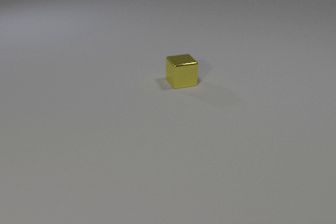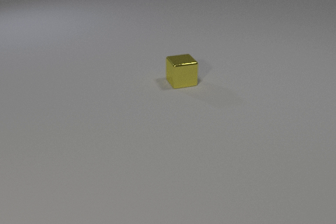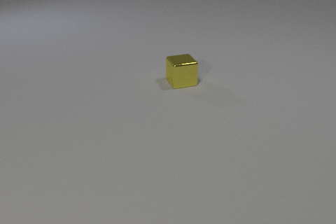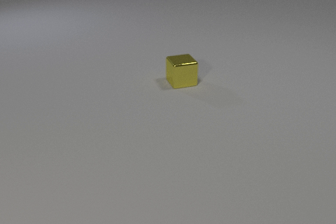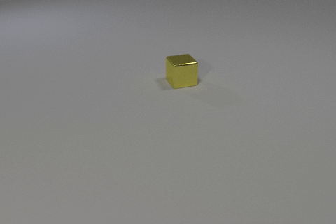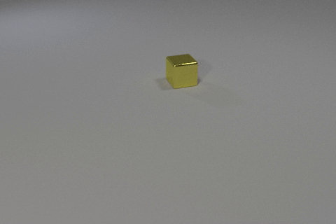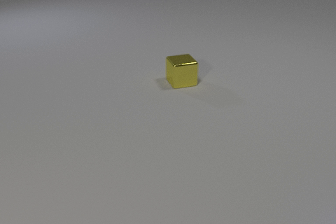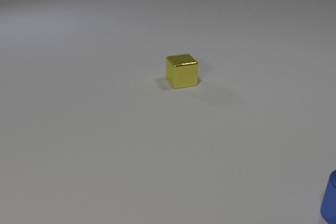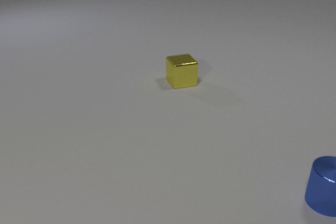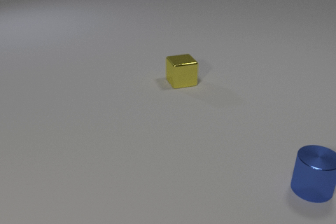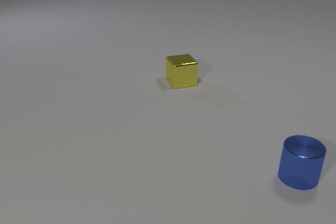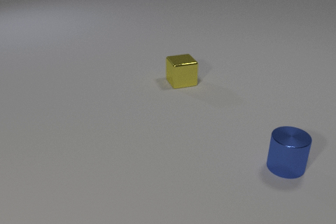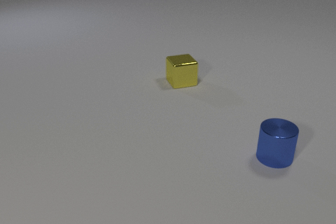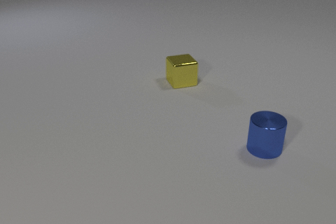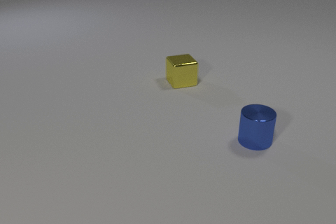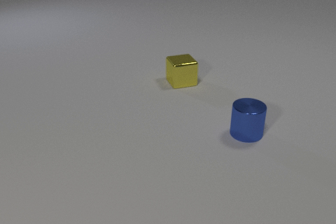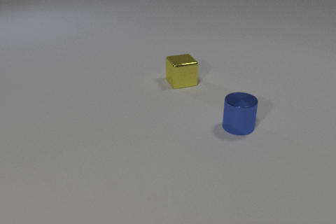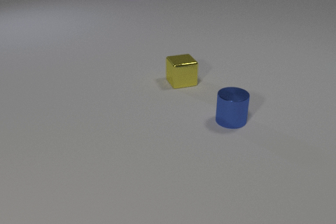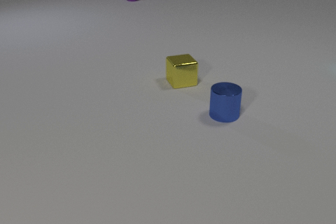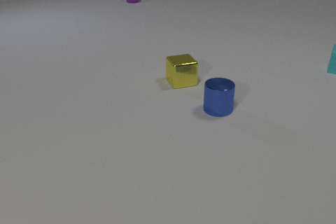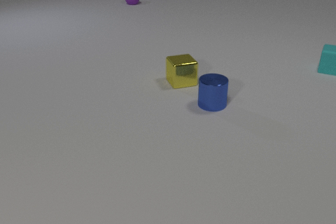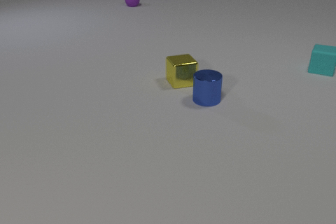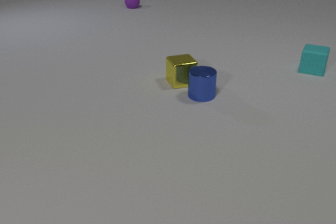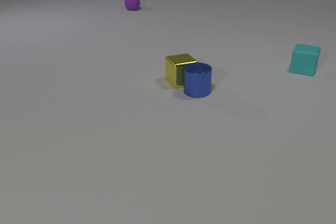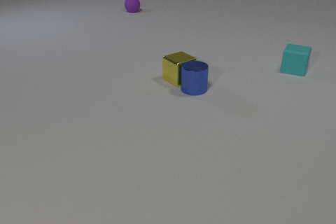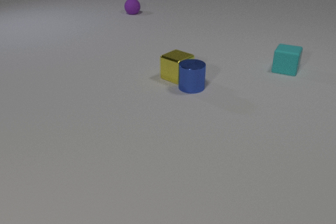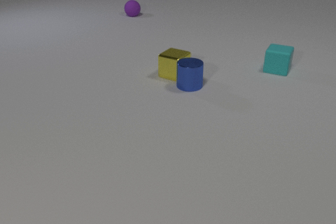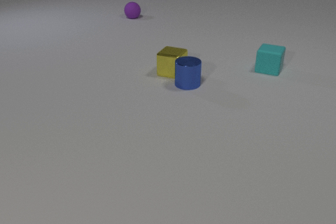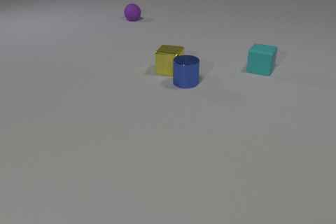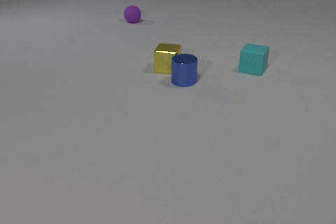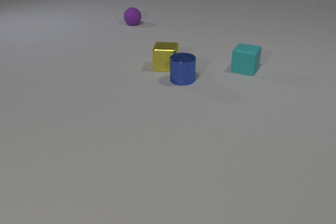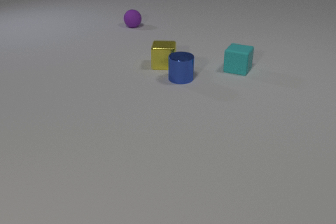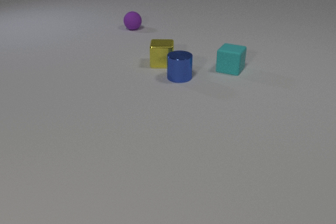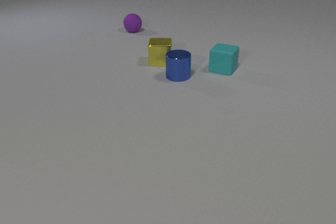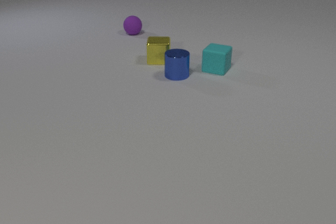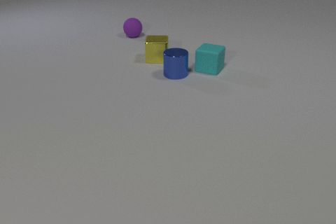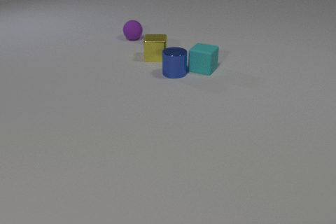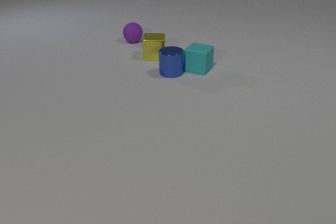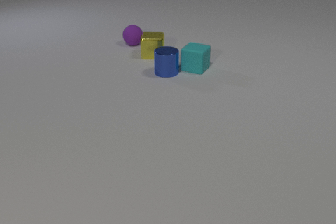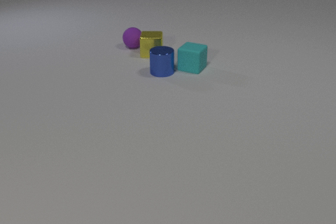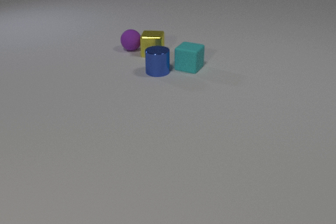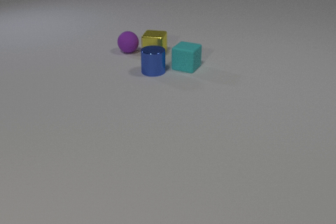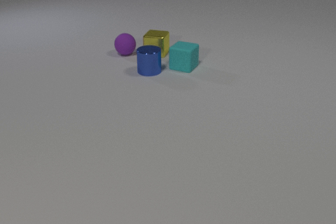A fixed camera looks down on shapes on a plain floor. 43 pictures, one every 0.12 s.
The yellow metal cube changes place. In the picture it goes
away from the camera.
The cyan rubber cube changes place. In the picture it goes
to the left.
0.00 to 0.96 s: The blue metal cylinder comes in at the right edge, slides to the left and away from the camera.
0.96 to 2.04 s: The blue metal cylinder slides away from the camera and to the left.
2.04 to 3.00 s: The blue metal cylinder slides away from the camera and to the left. The yellow metal cube slides away from the camera, spins counterclockwise seen from above by about 30 degrees, its near face sliding to the right. The cyan rubber cube comes in at the right edge, slides to the left. The purple rubber sphere rolls toward the camera. The blue metal cylinder and the yellow metal cube collide.
3.00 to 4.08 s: The blue metal cylinder slides away from the camera and to the left. The yellow metal cube slides away from the camera and to the left, spins counterclockwise seen from above by about 45 degrees, its near face sliding to the right. The cyan rubber cube slides to the left. The purple rubber sphere rolls toward the camera.
4.08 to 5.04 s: The blue metal cylinder slides to the left. The yellow metal cube slides away from the camera. The cyan rubber cube slides to the left. The purple rubber sphere rolls toward the camera. The blue metal cylinder and the cyan rubber cube collide. The yellow metal cube and the purple rubber sphere collide.
What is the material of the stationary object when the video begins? metal.
How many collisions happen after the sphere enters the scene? 3.
What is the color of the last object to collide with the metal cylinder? cyan.
